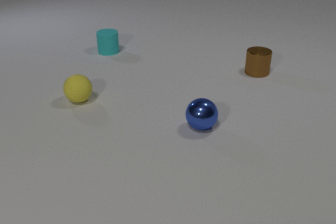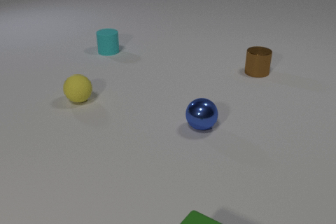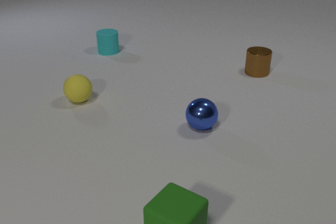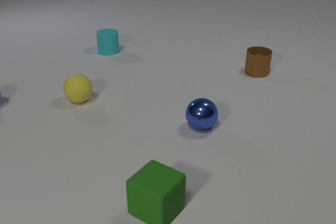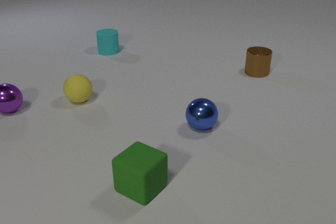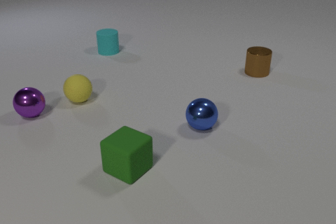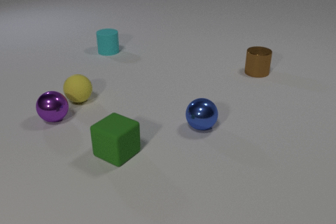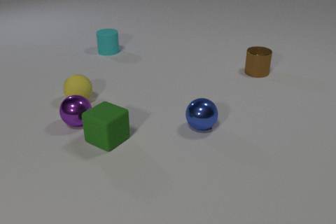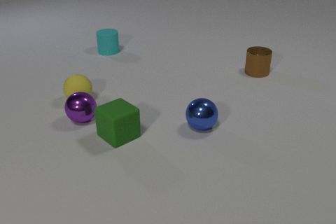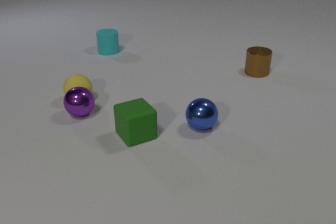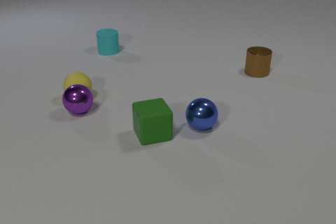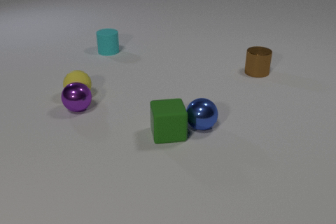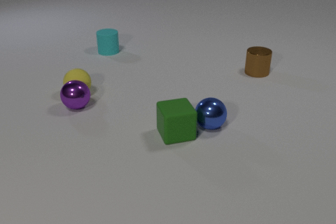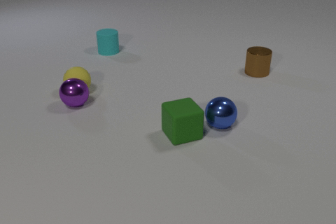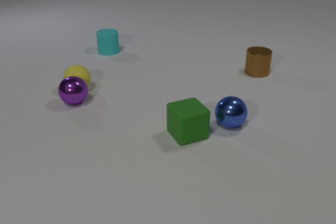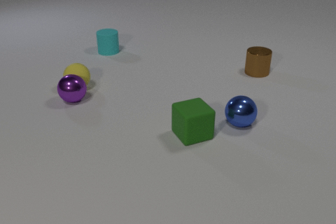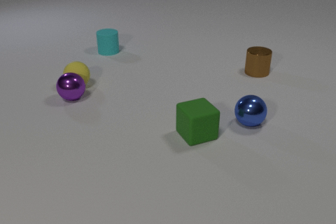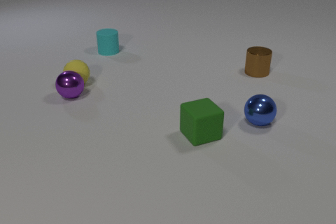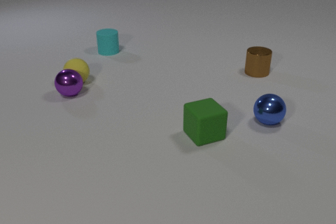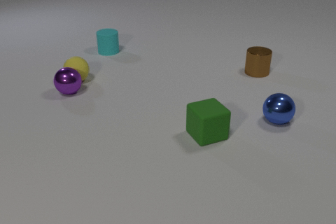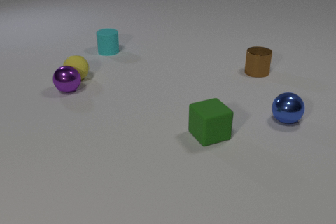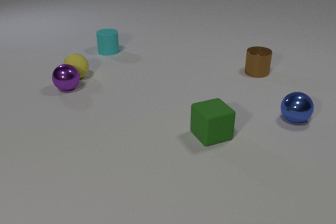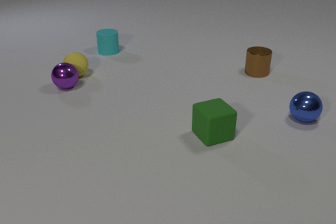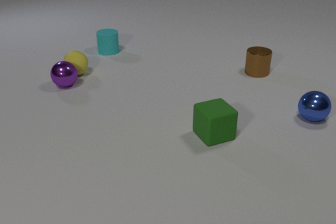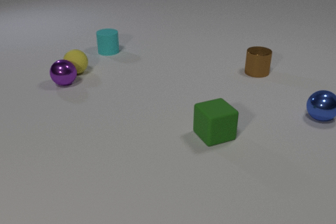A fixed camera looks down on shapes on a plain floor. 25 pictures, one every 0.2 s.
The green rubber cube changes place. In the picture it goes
away from the camera.
The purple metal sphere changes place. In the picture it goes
to the right.
0.0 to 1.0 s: The green rubber cube comes in at the bottom edge, slides away from the camera and to the left. The purple metal sphere comes in at the left edge, rolls to the right and toward the camera.
1.0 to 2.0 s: The green rubber cube slides away from the camera and to the right, spins so that its near face slides to the left, clockwise seen from above. The purple metal sphere rolls to the right. The green rubber cube and the purple metal sphere collide. The purple metal sphere and the yellow rubber sphere collide.
2.0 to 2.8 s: The green rubber cube slides to the right. The purple metal sphere rolls away from the camera. The blue metal sphere rolls to the right. The yellow rubber sphere rolls away from the camera. The green rubber cube and the blue metal sphere collide.
2.8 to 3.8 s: The green rubber cube slides to the right. The purple metal sphere rolls away from the camera. The blue metal sphere rolls to the right. The yellow rubber sphere rolls away from the camera.
3.8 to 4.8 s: The green rubber cube slides to the right. The purple metal sphere rolls away from the camera. The blue metal sphere rolls to the right and away from the camera. The yellow rubber sphere rolls away from the camera.
How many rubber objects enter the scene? 1.
What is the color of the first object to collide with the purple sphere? green.
What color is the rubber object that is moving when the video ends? yellow.
